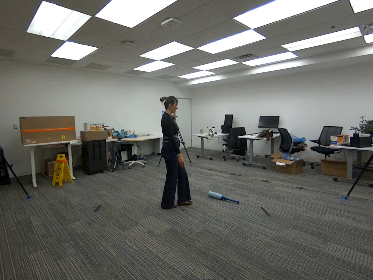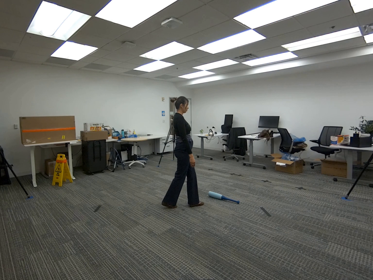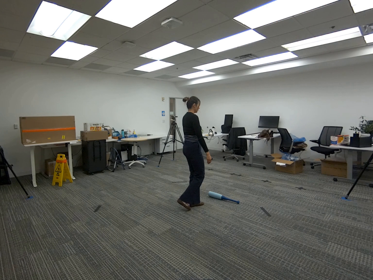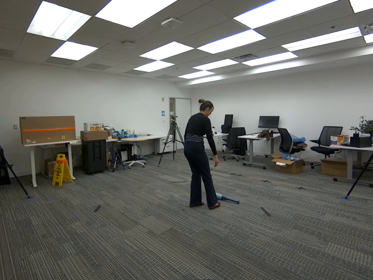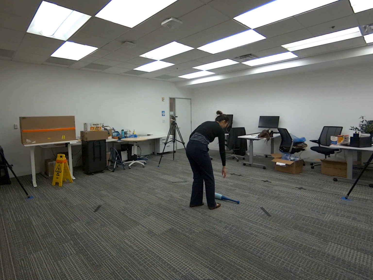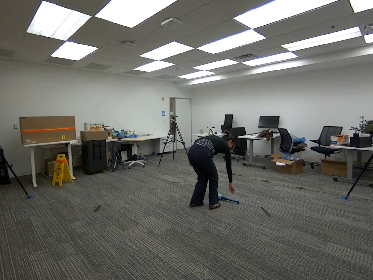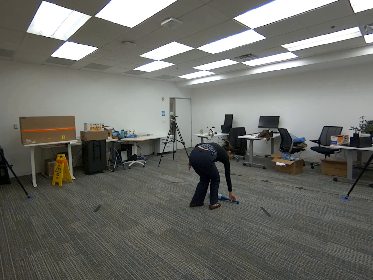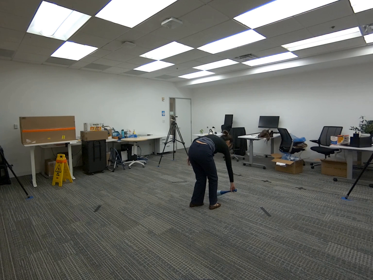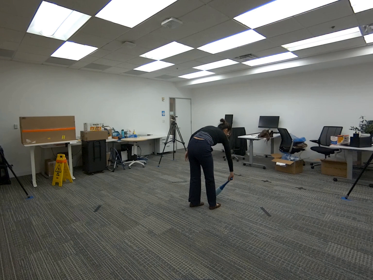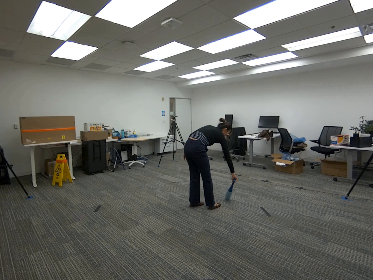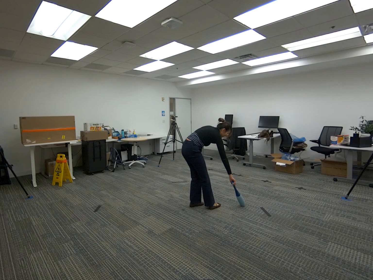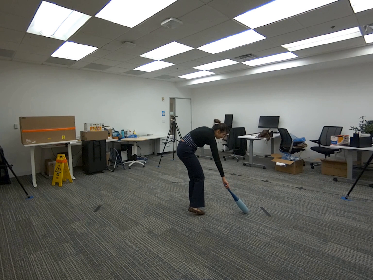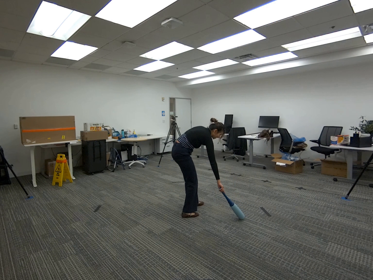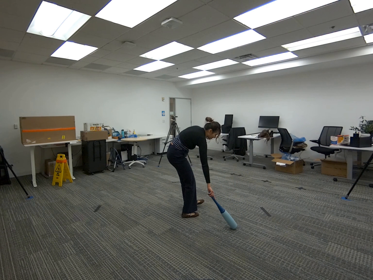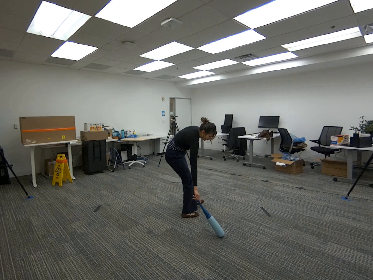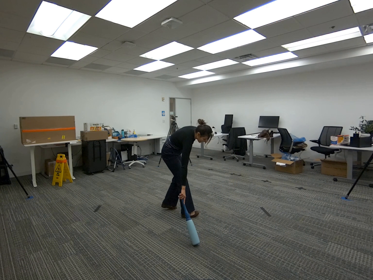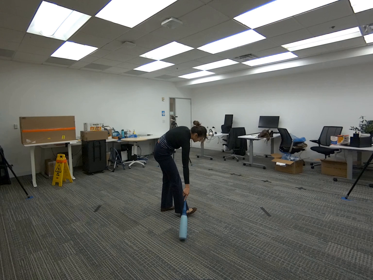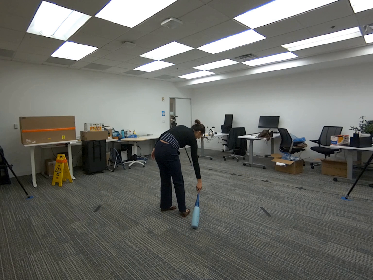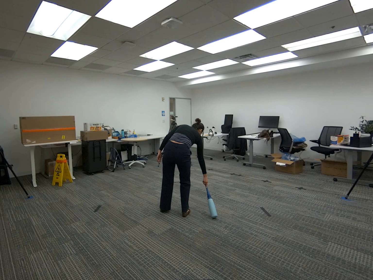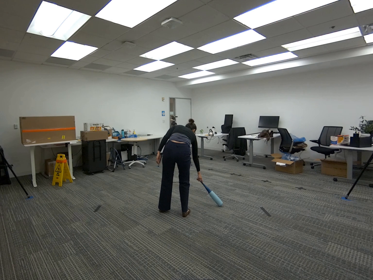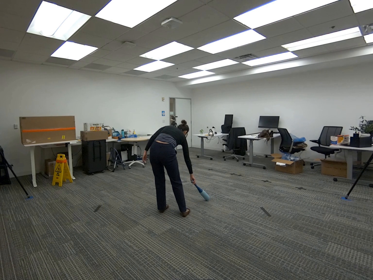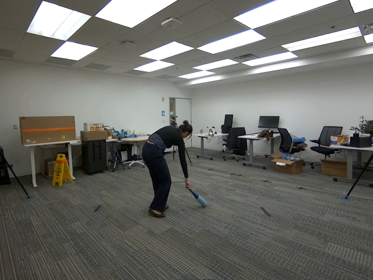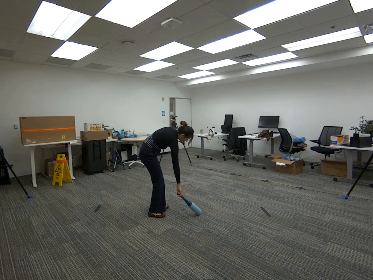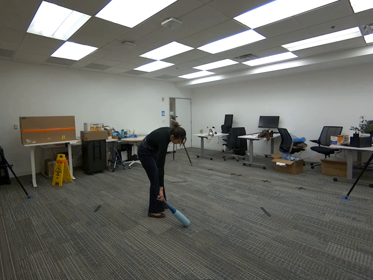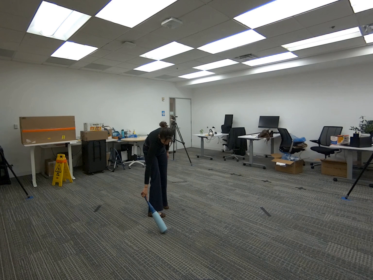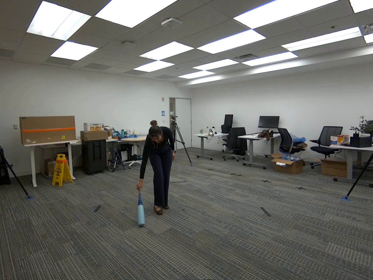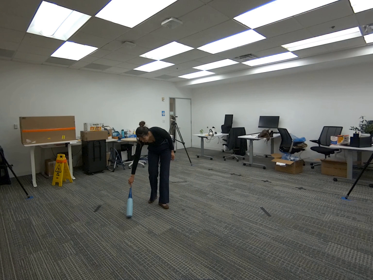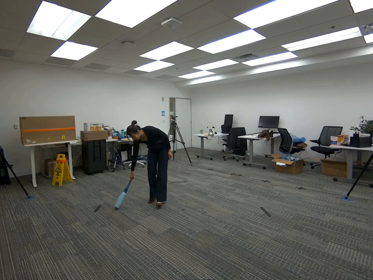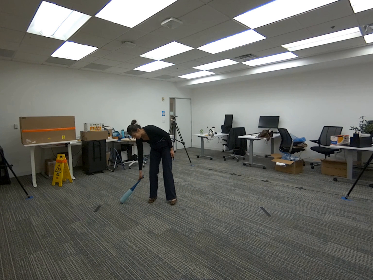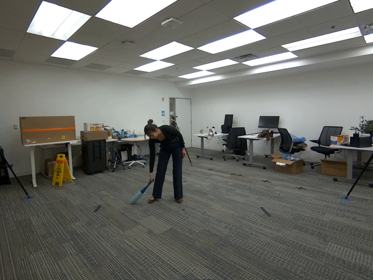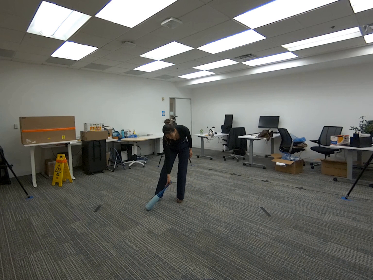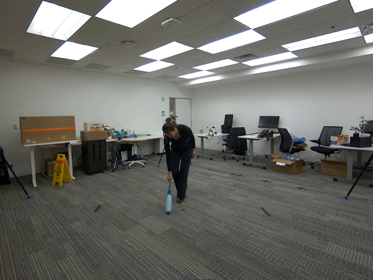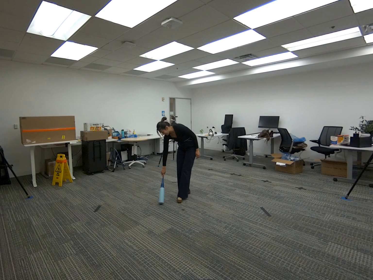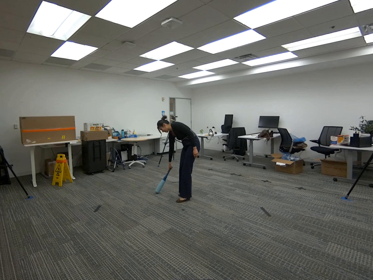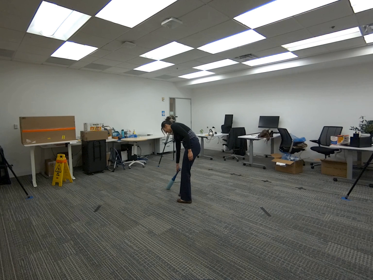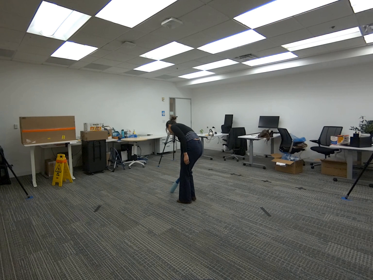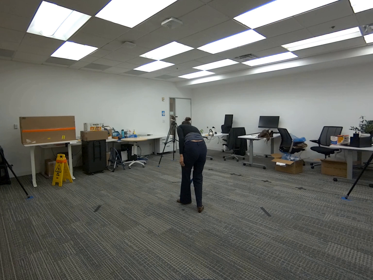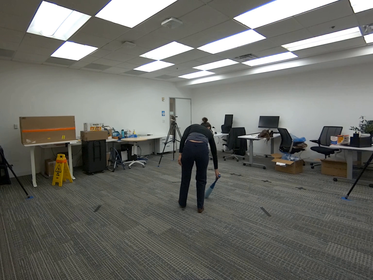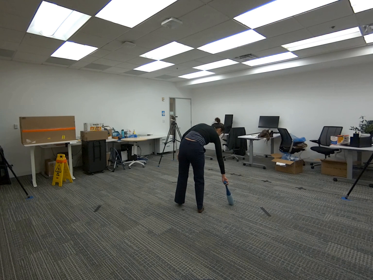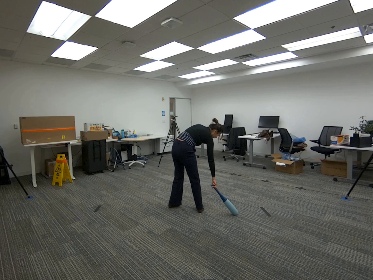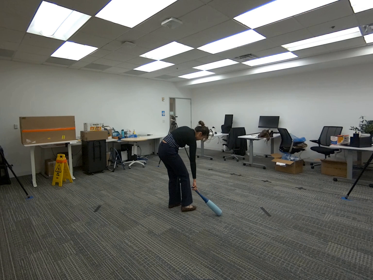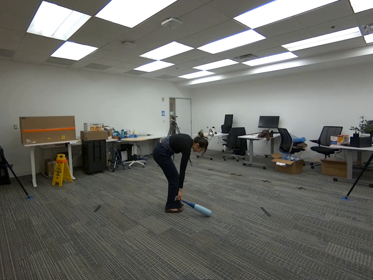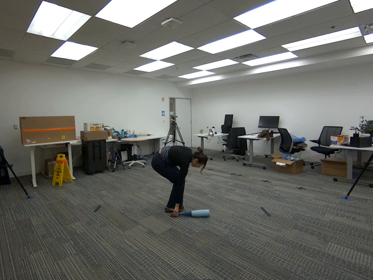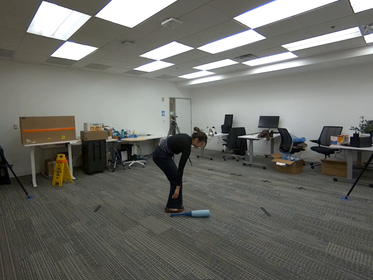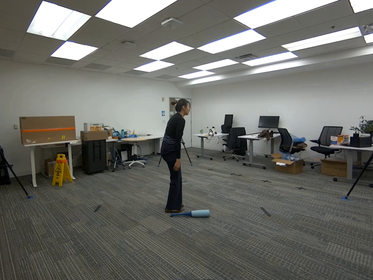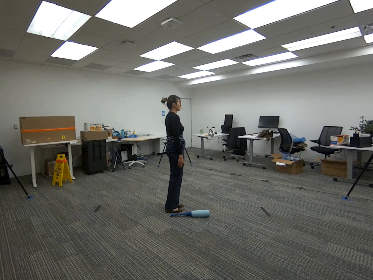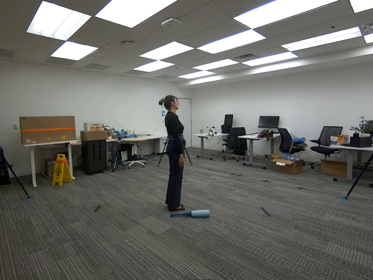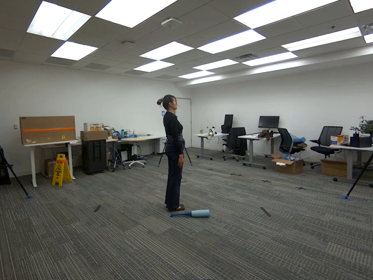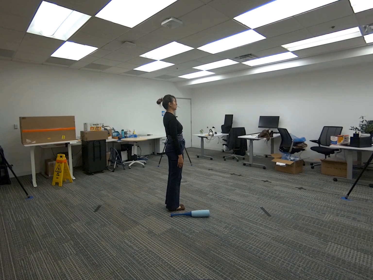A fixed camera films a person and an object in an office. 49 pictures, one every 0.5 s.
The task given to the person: Walk over to the baseball bat on the floor and pick up the baseball bat. Proceed to drag the baseball bat on the floor around the bounding area.
